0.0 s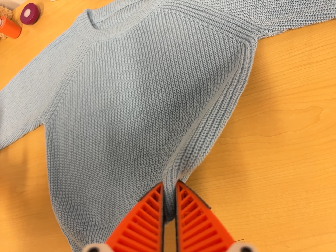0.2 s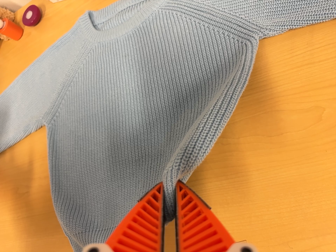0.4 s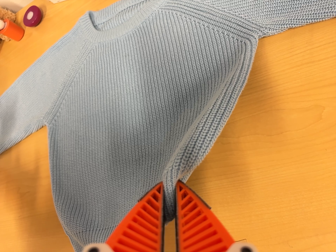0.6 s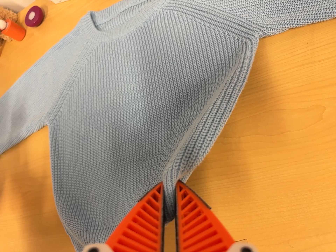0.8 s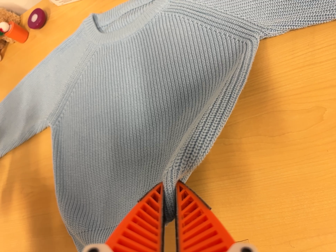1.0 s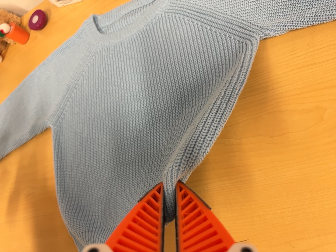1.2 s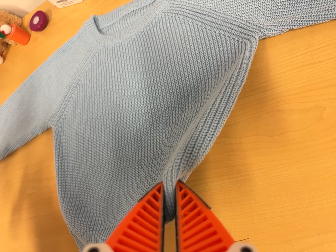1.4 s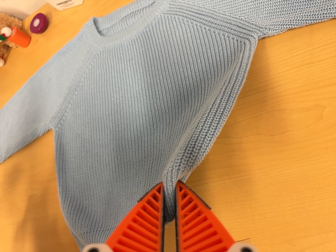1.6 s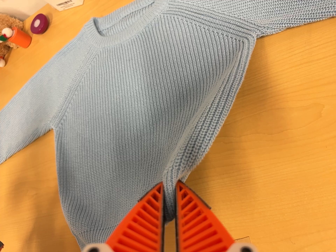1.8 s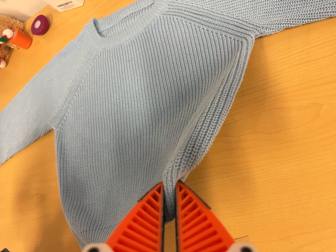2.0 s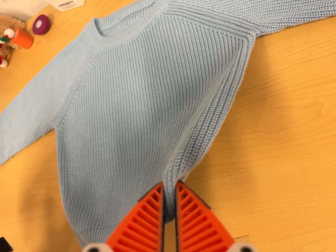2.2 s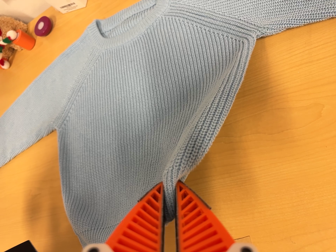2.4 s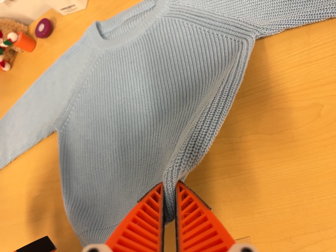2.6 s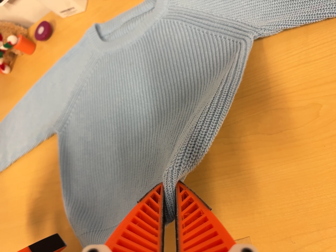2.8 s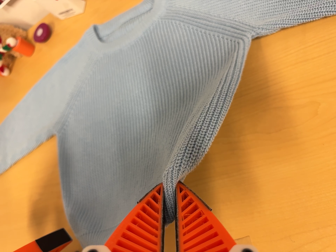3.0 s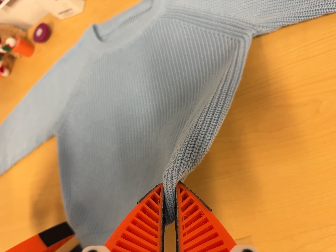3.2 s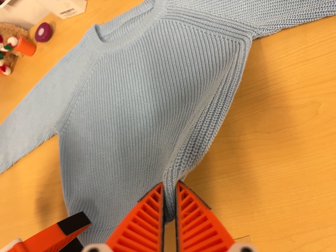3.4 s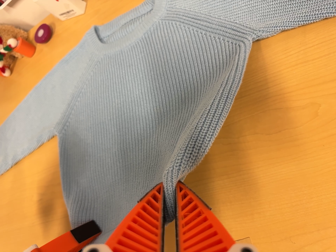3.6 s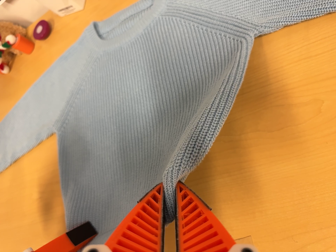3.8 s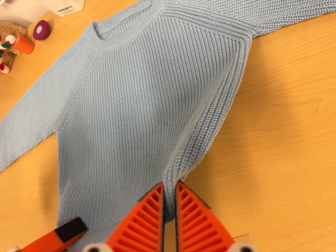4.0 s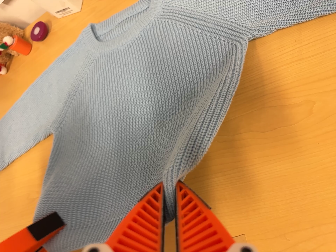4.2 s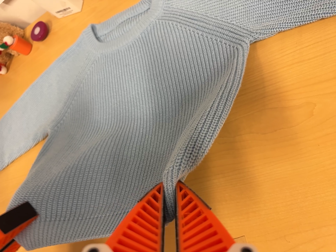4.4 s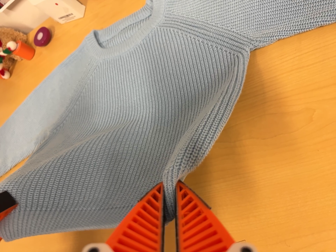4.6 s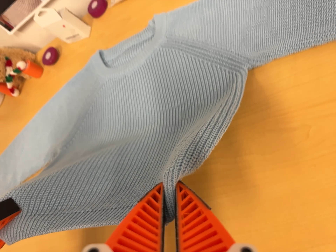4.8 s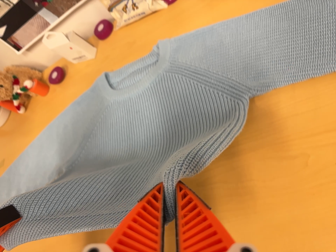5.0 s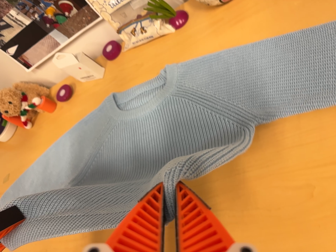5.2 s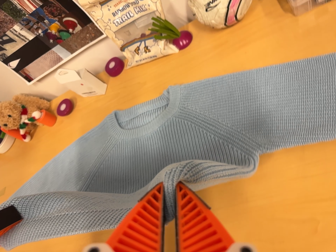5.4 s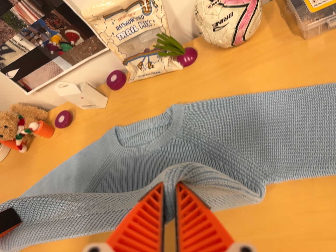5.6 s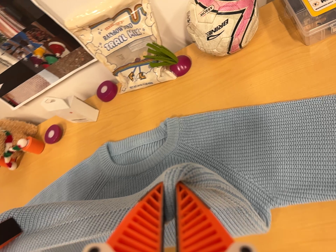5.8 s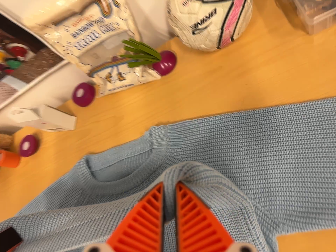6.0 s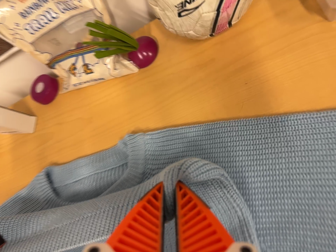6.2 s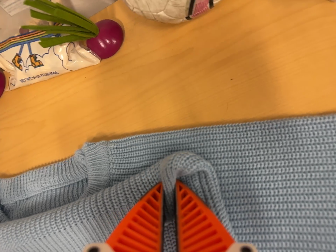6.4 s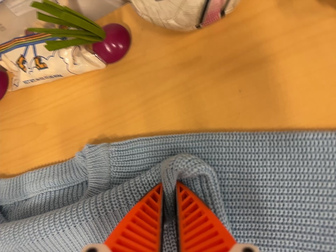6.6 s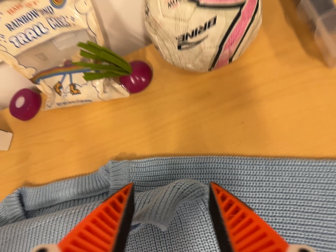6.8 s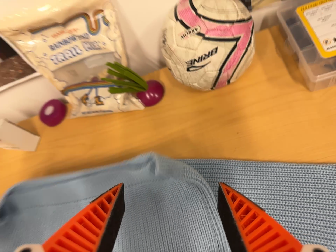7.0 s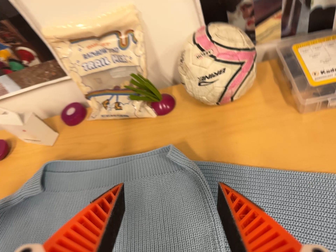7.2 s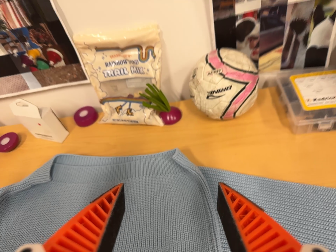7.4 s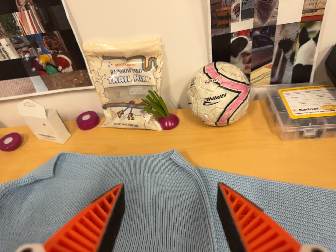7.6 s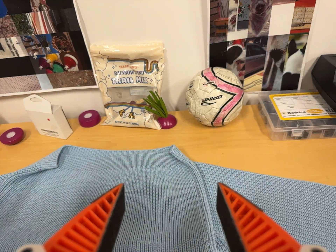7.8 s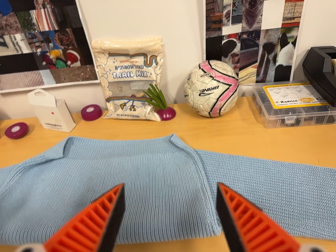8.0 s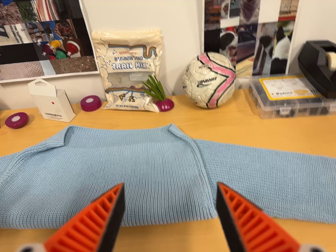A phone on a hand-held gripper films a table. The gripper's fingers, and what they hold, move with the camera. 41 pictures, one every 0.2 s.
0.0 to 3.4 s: The camera shifts only a little, or ends up much as it began.
3.4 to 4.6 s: The camera shifts only a little, or ends up much as it began.
4.6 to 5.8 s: The camera travels toward the top of its view and forward, about 20 cm, so close, fixed things drift downward.
5.8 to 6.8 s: The camera shifts only a little, or ends up much as it began.
6.8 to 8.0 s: The camera travels backward, toward the bottom of its view and to its left, about 26 cm, so what stands in front gets smaller. Its aim tips toward the top of its view by about 20 degrees. It rolls about its line of sight by about 15 degrees, and the scene rotates clockwise.
The film runs forward here.
